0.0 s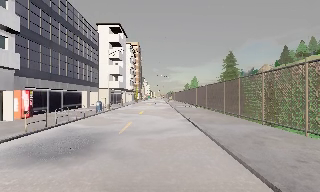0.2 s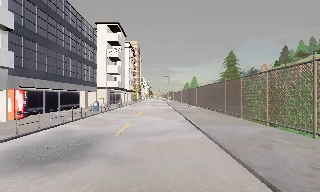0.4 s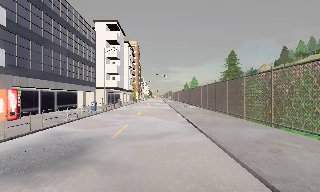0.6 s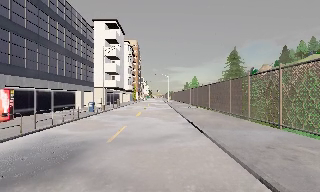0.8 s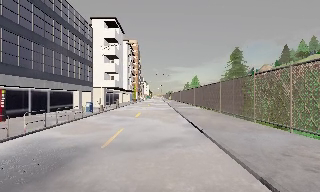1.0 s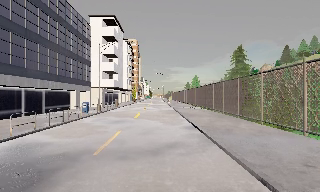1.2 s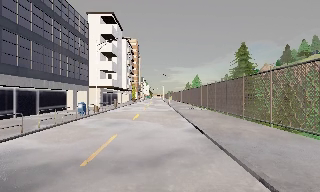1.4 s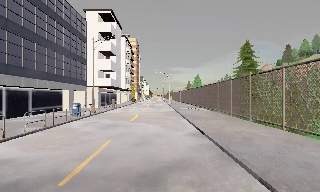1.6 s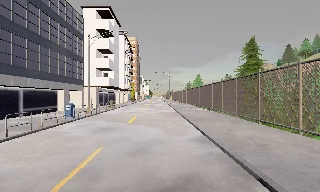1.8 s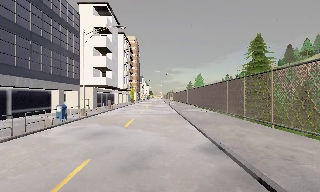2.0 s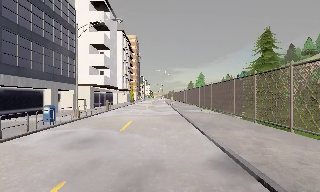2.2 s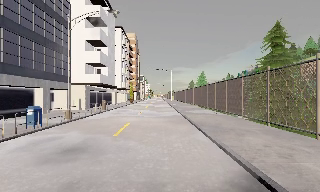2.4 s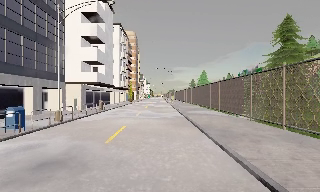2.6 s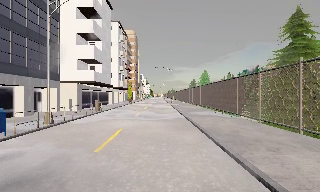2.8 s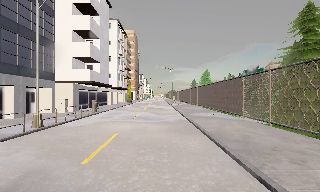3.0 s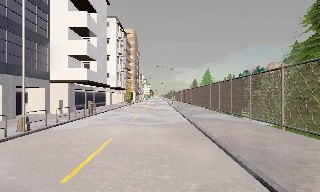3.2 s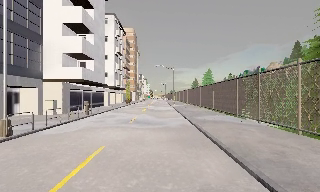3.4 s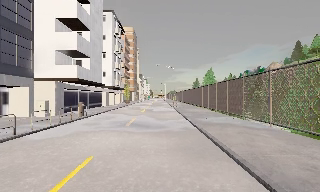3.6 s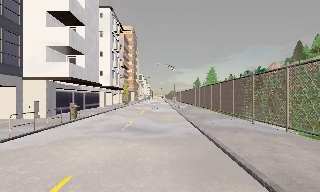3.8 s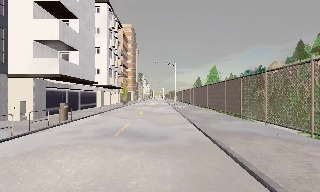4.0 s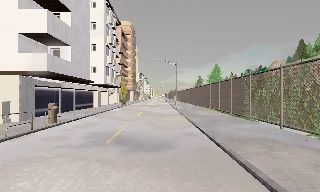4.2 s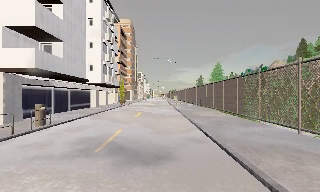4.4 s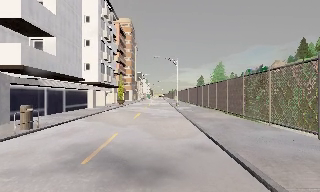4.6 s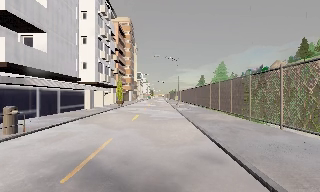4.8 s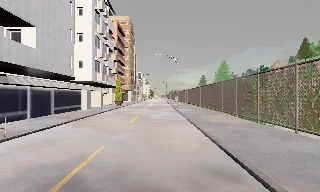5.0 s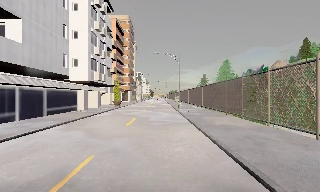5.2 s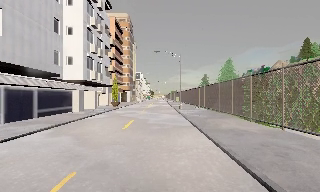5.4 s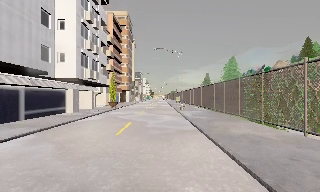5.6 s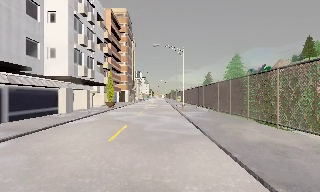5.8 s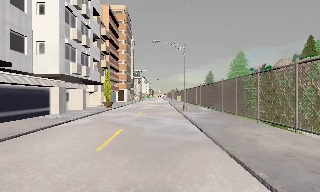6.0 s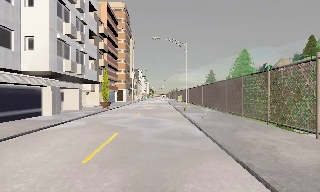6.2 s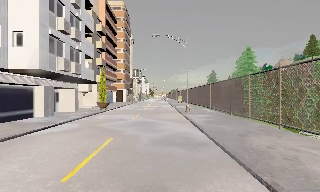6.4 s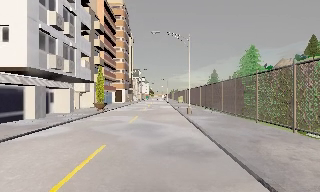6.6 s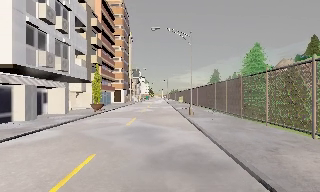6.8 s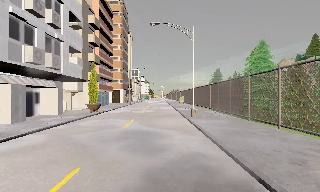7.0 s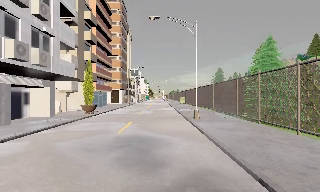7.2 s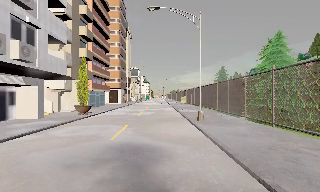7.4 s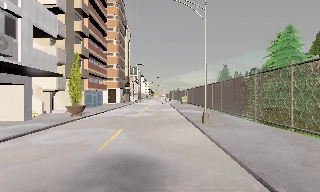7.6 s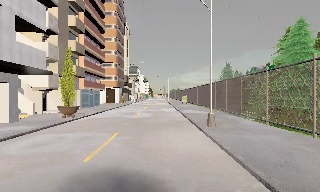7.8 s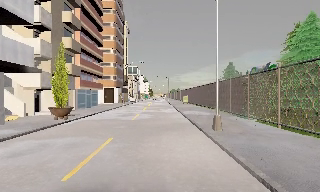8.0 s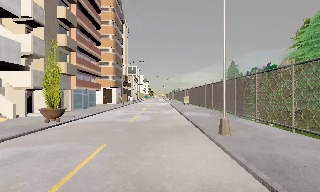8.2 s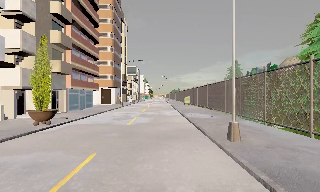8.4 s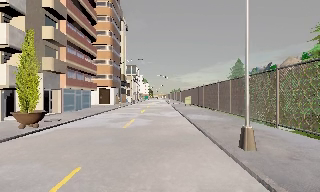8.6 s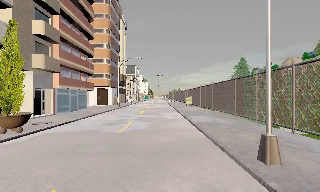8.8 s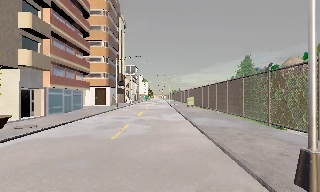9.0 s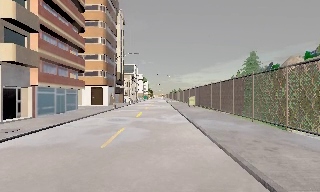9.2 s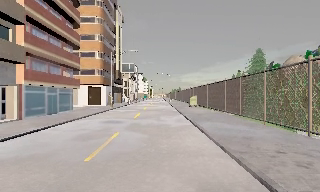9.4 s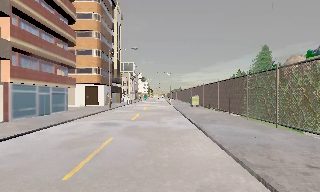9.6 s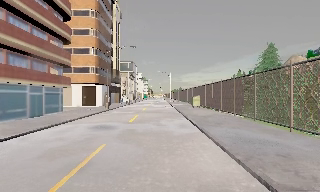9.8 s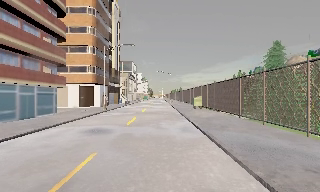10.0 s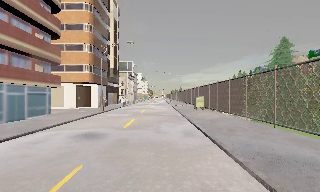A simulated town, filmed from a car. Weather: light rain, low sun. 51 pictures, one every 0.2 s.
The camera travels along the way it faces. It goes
forward.
0.0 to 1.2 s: The camera travels forward, about 3.5 m, so what stands in front looms larger. It gains speed.
1.2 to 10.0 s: The camera travels forward, about 45 m, so what stands in front looms larger.
The film runs forward here.
